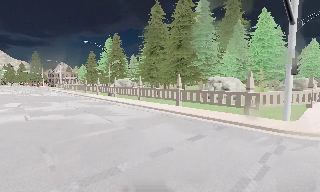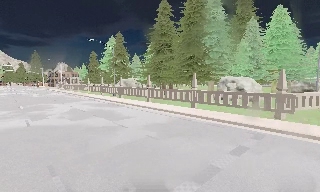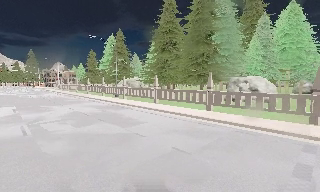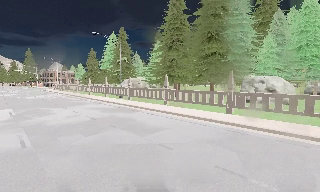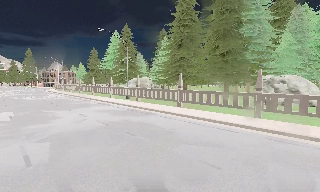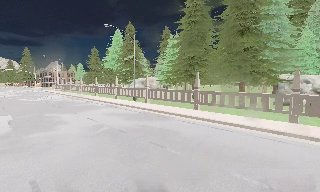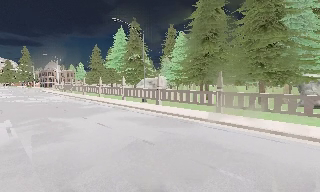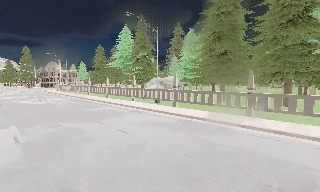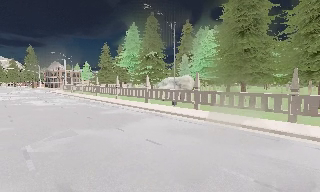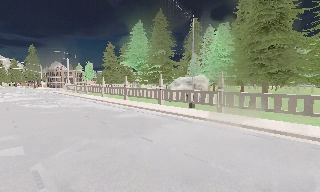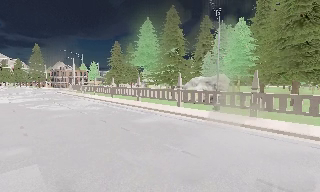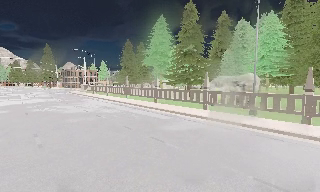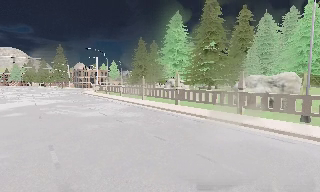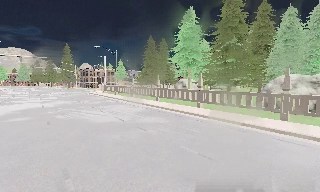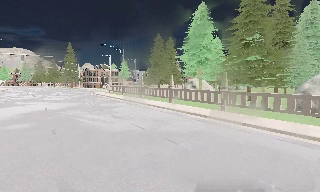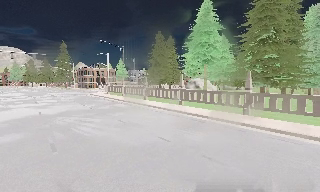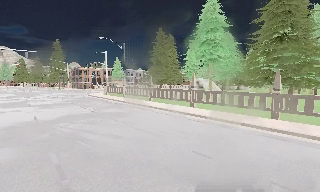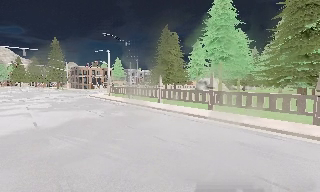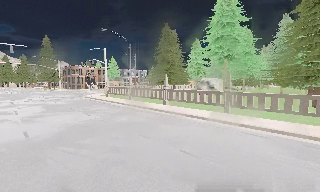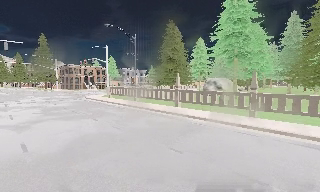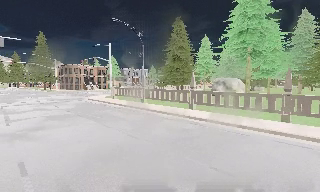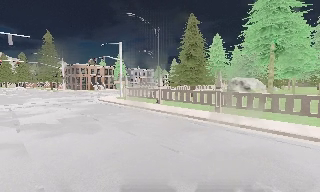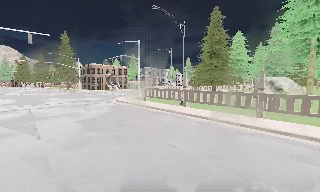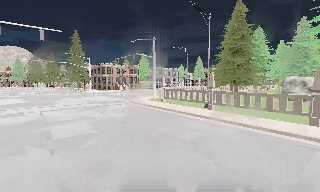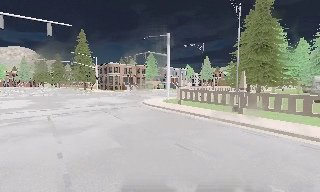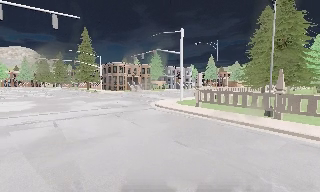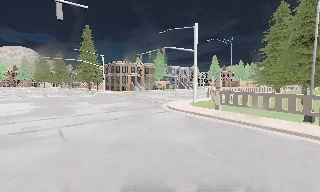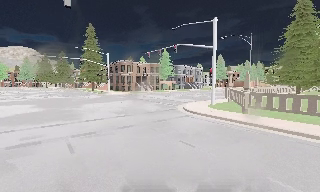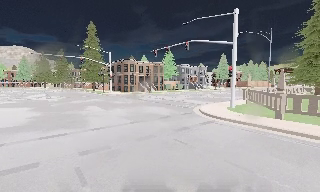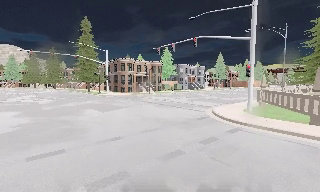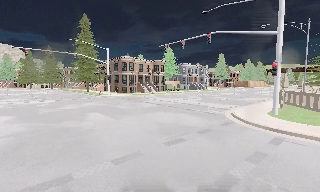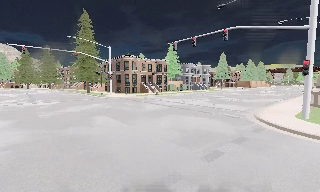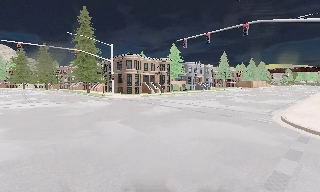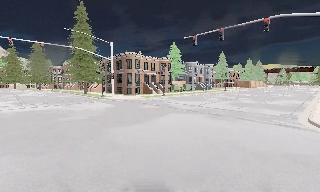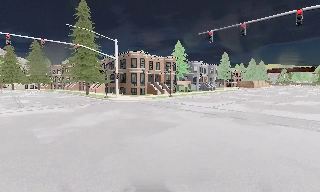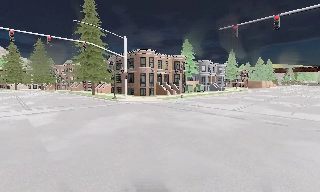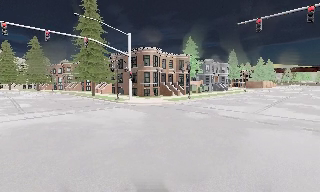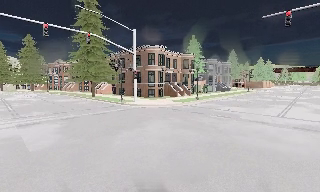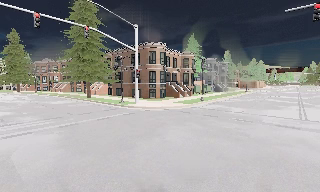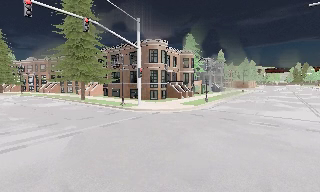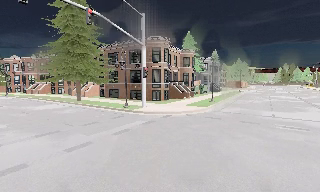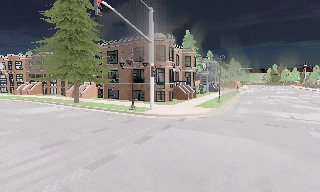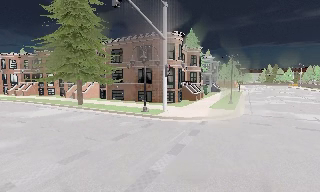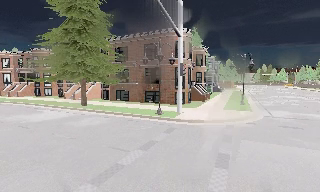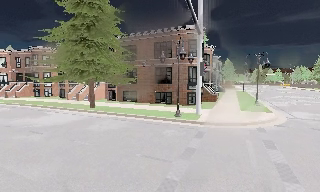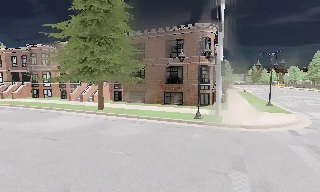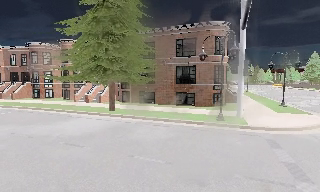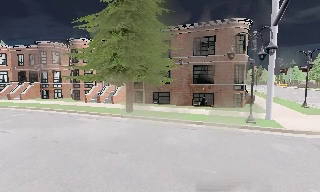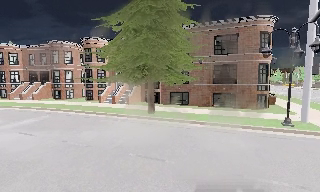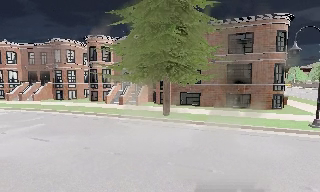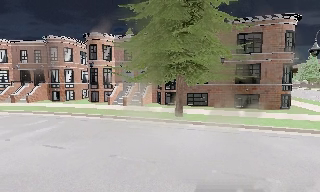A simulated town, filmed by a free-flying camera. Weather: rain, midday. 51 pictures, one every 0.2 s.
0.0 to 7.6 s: The camera travels forward and to its left, about 70 m, so what stands in front looms larger.
7.6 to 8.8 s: The camera pans to its right, which is clockwise from overhead, by about 15 degrees. It travels to its left and forward, about 10 m, so close, fixed things drift to the right.
8.8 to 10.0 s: The camera travels to its left, about 9 m, so close, fixed things drift to the right.
The film runs forward here.
